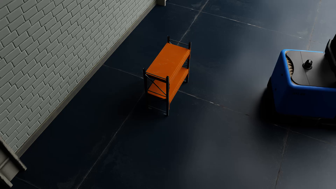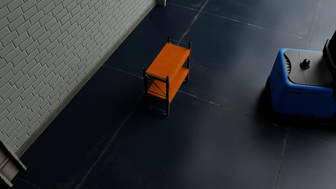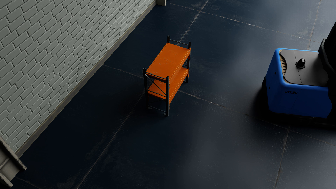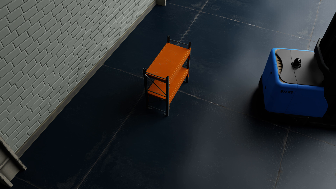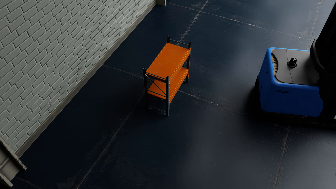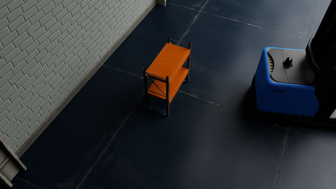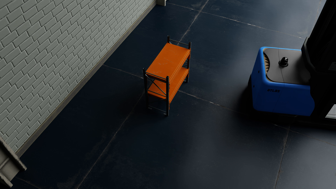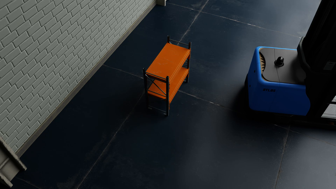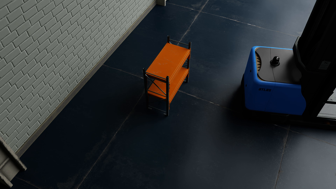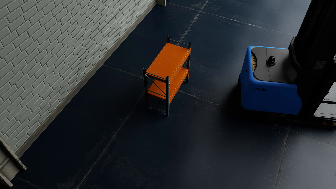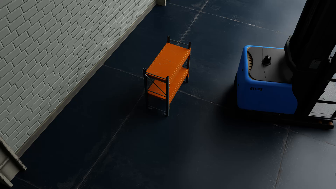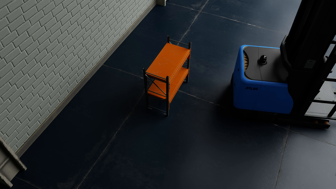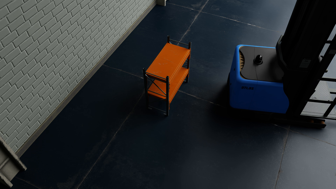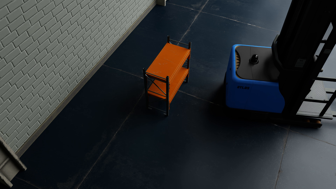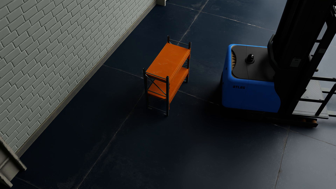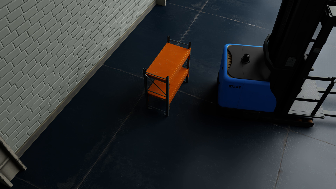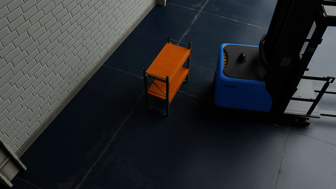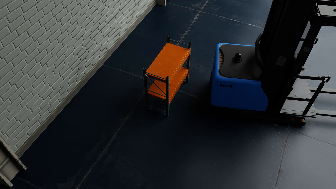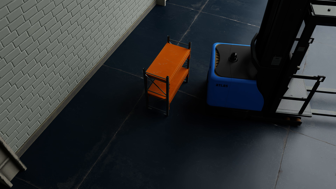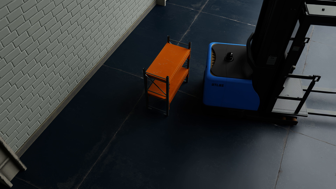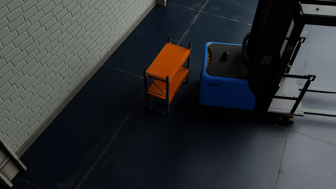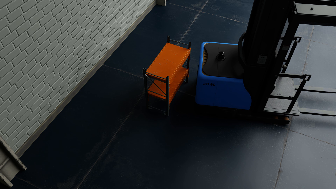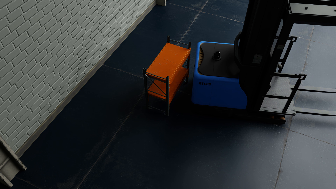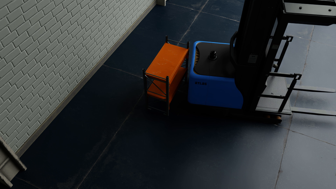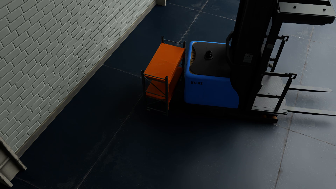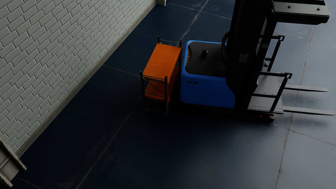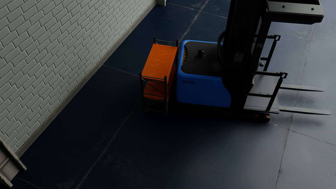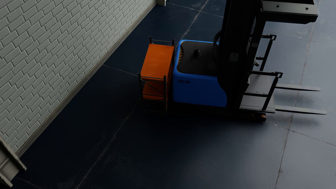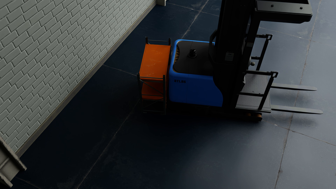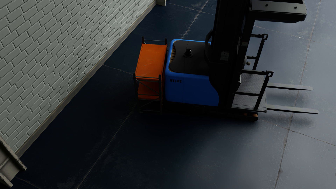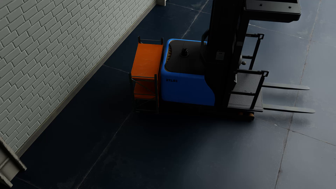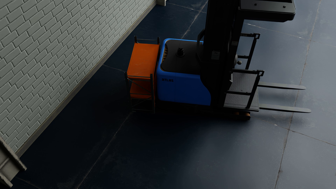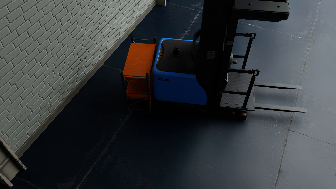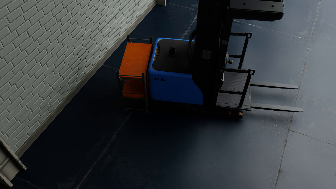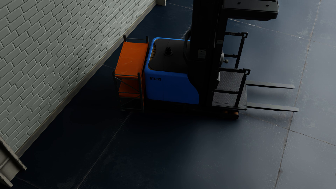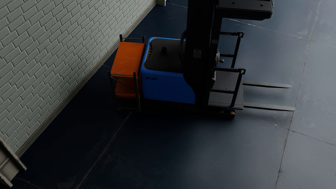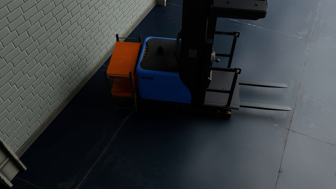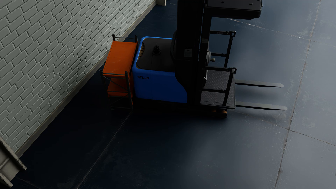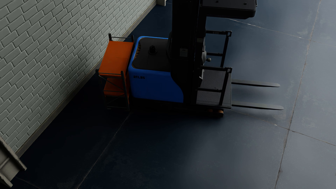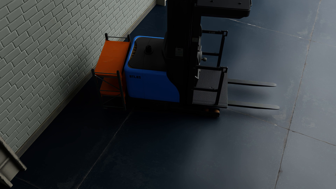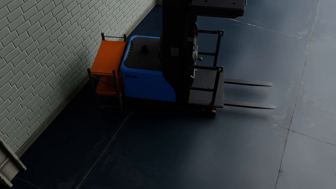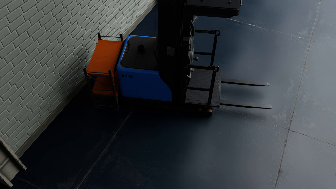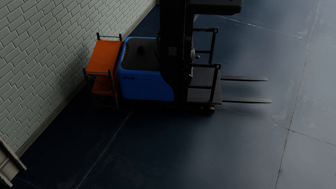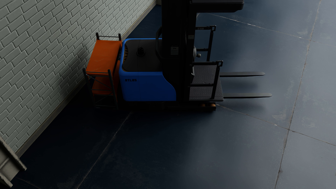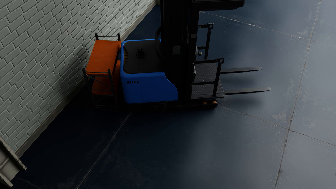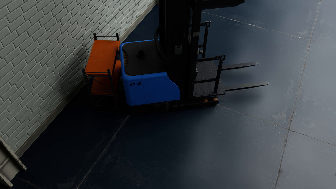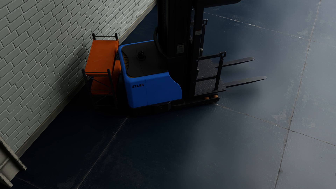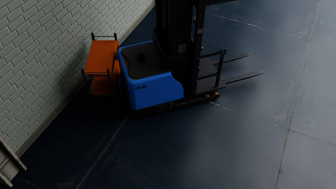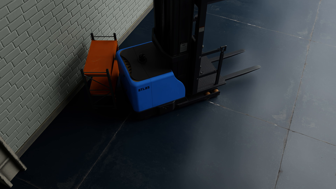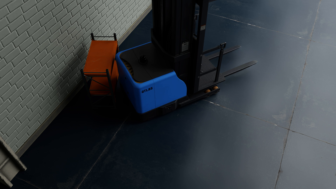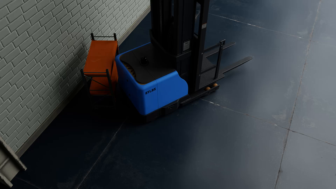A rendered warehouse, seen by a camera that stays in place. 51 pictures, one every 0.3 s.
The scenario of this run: A forklift runs into an object in its way.
